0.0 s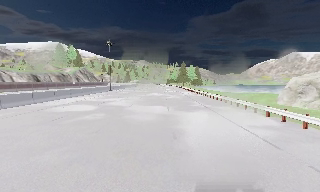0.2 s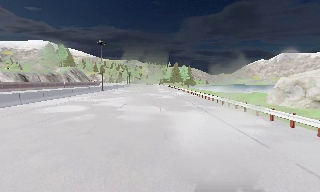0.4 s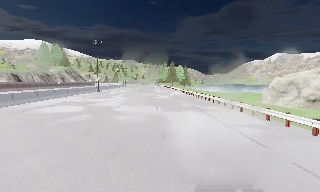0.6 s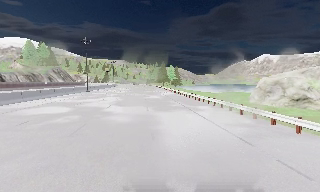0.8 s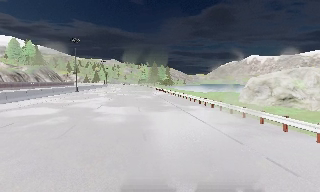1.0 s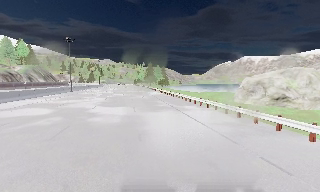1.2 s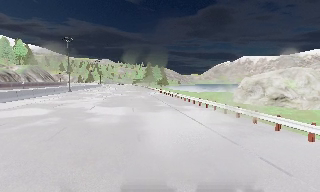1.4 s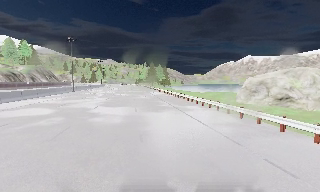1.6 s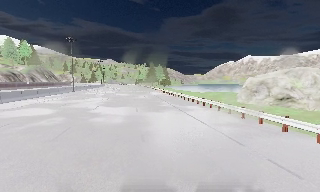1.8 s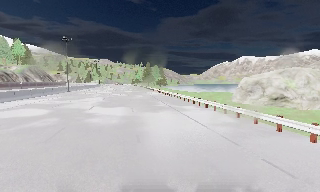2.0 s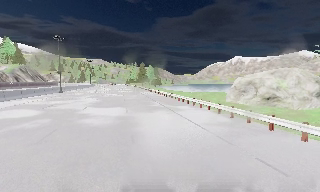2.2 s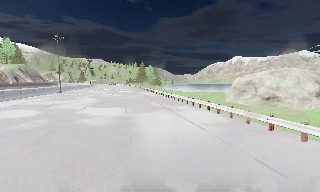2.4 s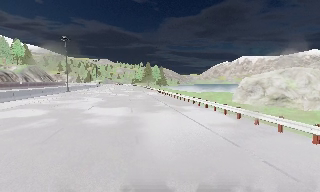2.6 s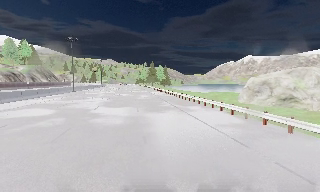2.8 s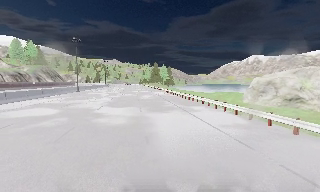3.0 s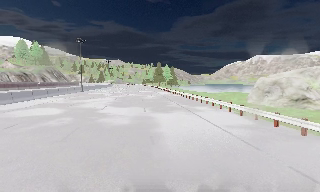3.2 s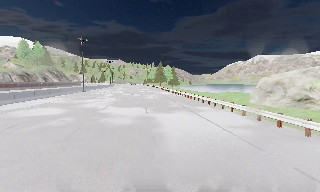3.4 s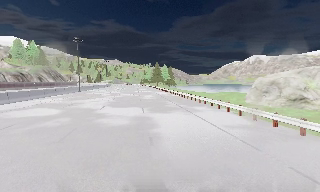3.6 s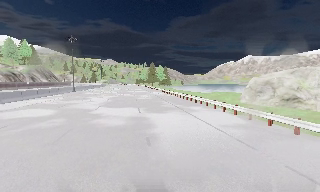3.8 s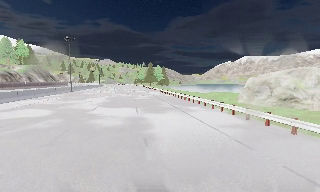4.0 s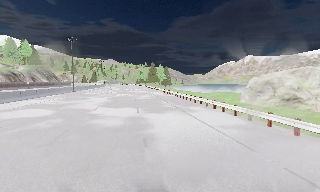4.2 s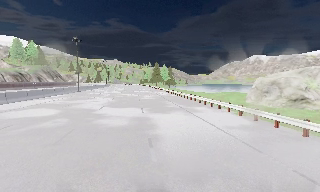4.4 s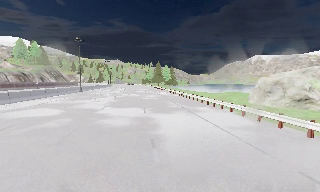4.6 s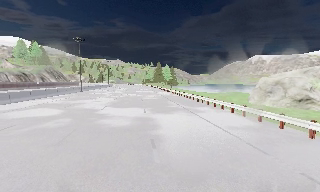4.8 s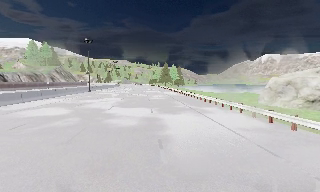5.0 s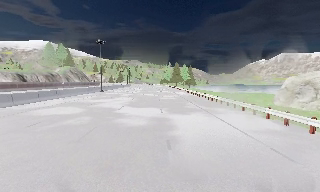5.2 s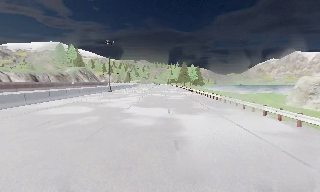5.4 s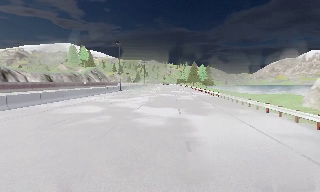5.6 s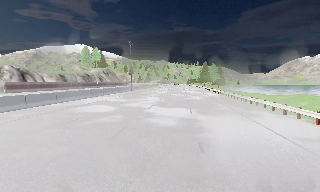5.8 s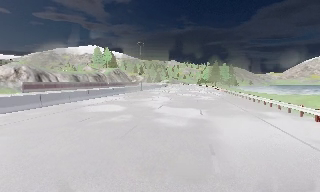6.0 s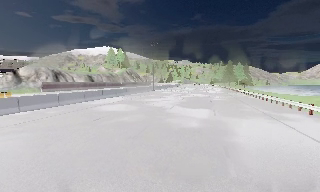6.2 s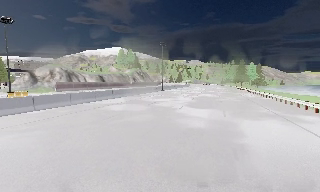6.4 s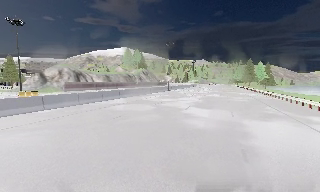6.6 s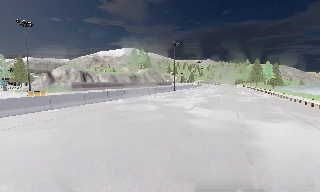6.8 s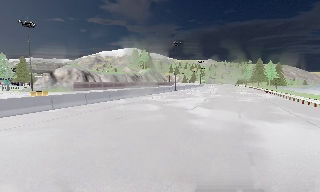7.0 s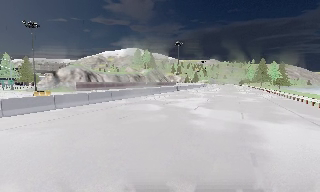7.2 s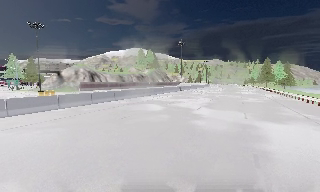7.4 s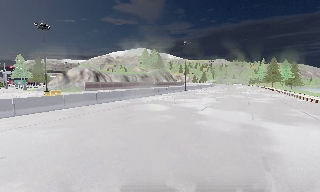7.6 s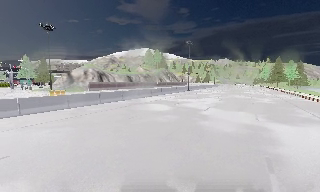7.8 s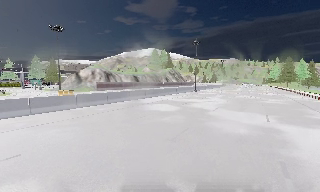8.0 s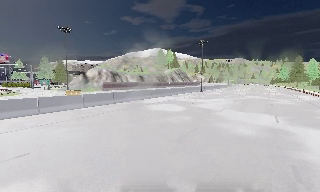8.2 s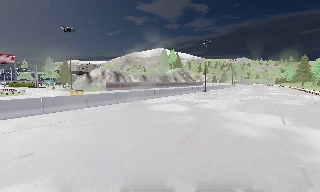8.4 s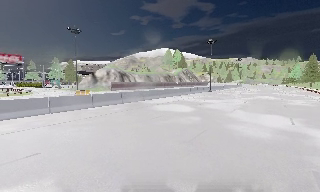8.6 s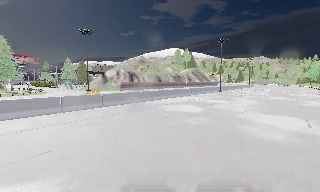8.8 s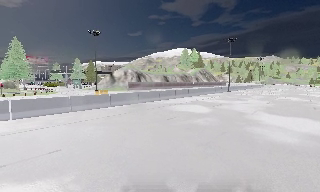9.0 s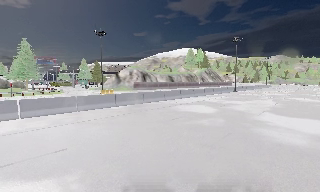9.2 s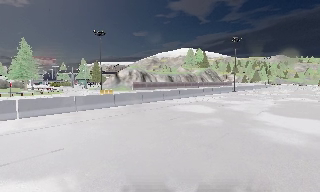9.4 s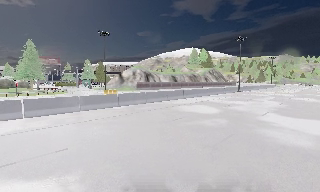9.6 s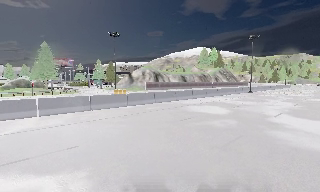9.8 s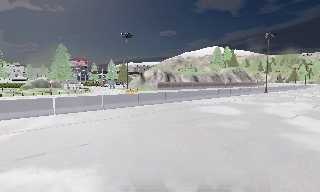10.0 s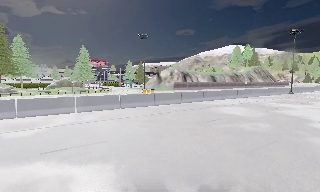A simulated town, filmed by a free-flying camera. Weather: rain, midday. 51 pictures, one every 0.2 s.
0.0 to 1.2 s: The camera swings to its right by about 10 degrees, and the scene slides to the left.
1.2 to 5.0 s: The camera travels forward, about 1 m, so what stands in front looms larger.
5.0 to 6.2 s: The scene slides to the right, as the camera pans about 20 degrees to its left.
6.2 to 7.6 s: The camera shifts only a little, or ends up much as it began.
7.6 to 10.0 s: The camera pans to its left, which is counterclockwise from overhead, by about 30 degrees.
The film runs forward here.
